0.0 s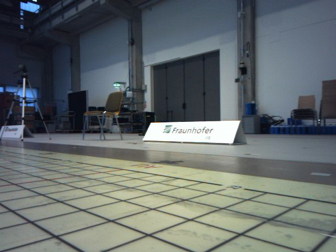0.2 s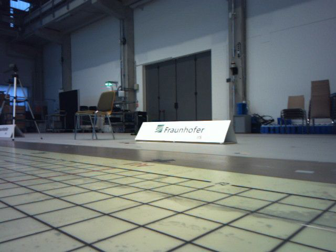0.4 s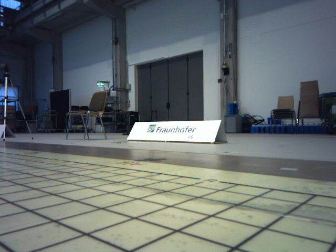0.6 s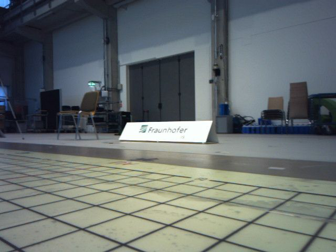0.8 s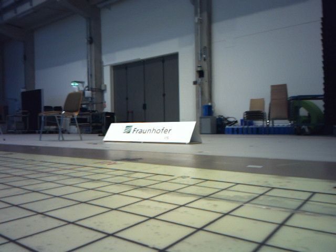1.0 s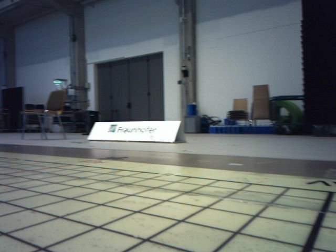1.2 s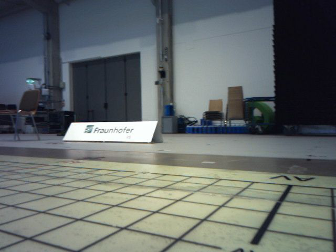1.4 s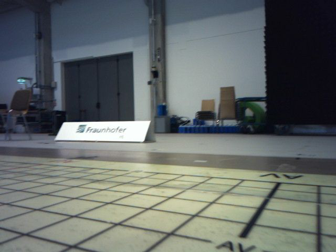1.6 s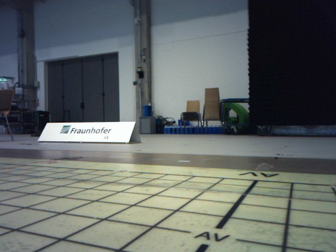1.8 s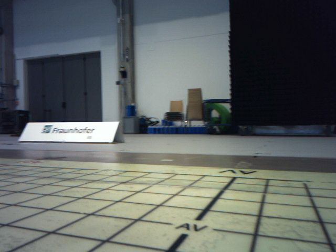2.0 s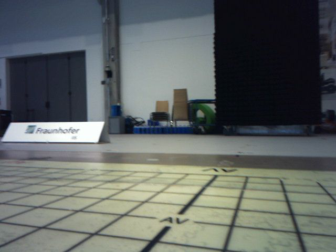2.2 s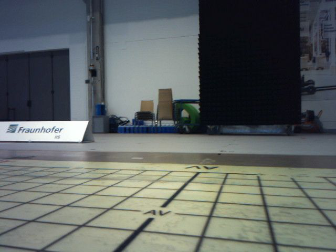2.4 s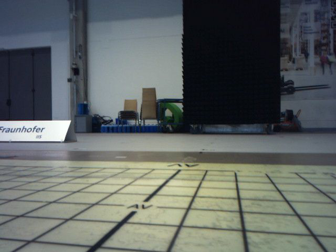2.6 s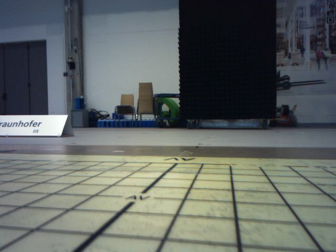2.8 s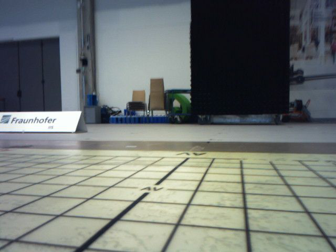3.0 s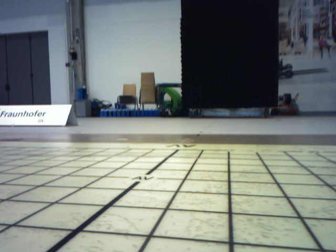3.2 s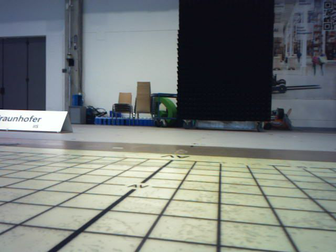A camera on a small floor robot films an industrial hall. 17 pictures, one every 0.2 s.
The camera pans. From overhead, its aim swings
clockwise.
The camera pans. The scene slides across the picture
to the left.
0.0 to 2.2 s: The camera swings to its right by about 30 degrees, and the scene slides to the left. It travels backward, about 0.4 m.
2.2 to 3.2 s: The camera travels backward, about 0.2 m, so what stands in front gets smaller.
The film runs backward here.
